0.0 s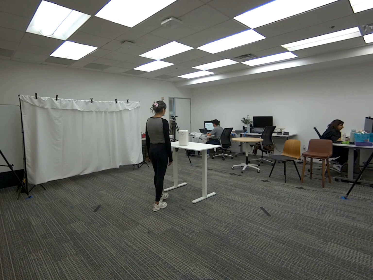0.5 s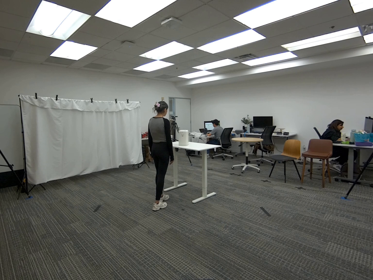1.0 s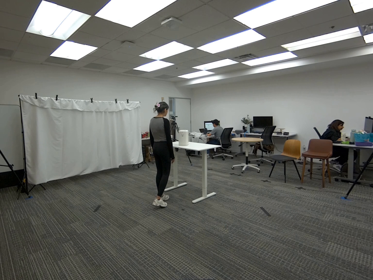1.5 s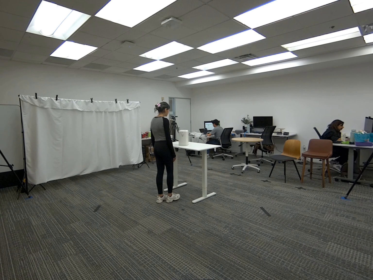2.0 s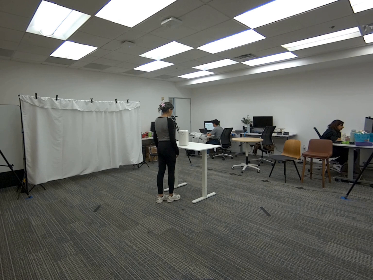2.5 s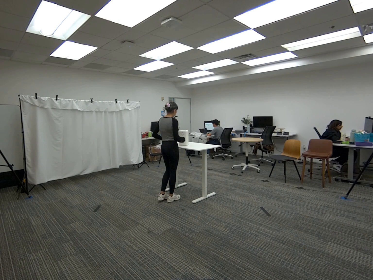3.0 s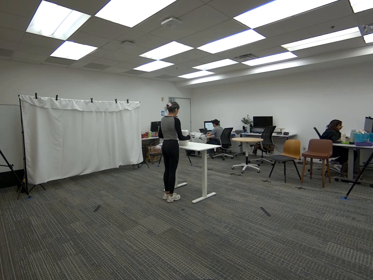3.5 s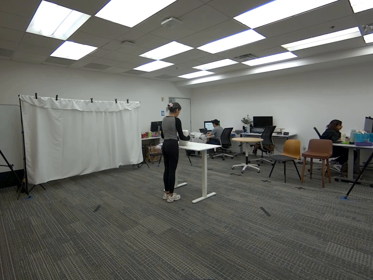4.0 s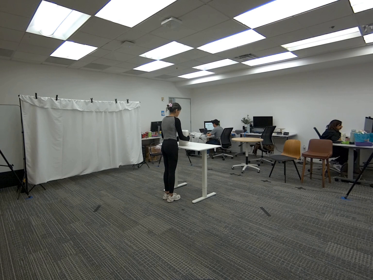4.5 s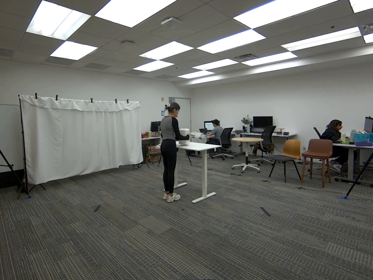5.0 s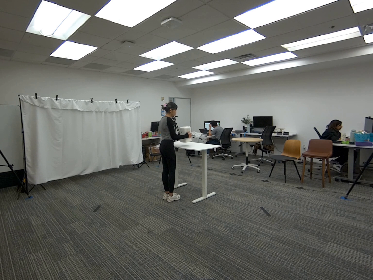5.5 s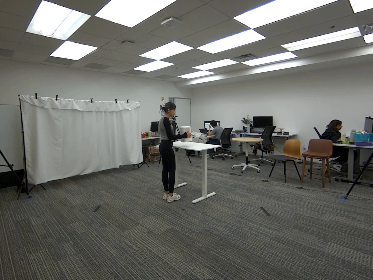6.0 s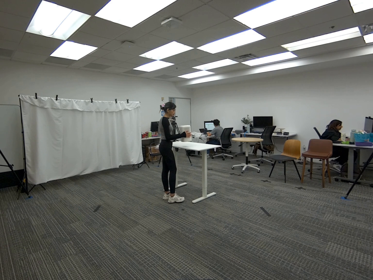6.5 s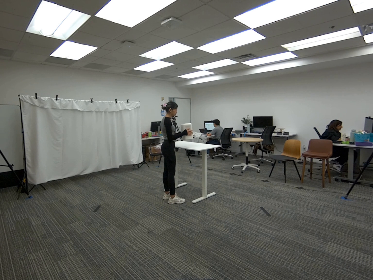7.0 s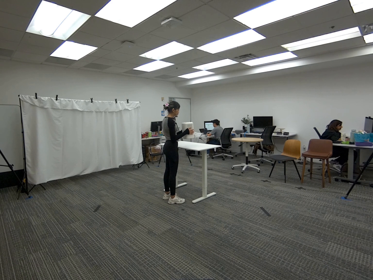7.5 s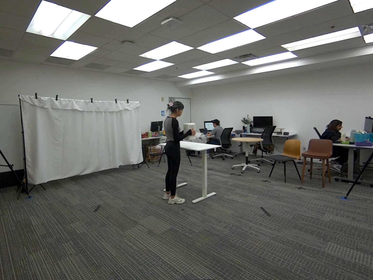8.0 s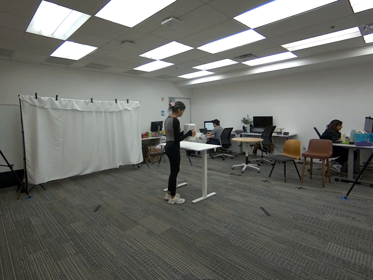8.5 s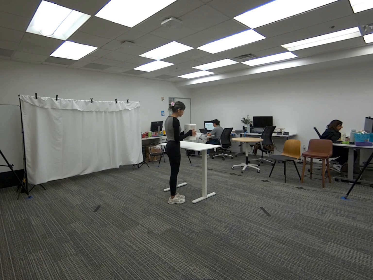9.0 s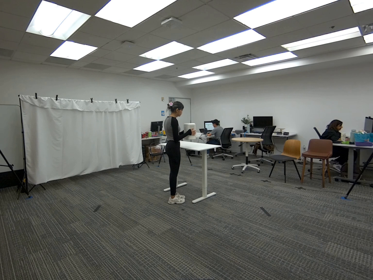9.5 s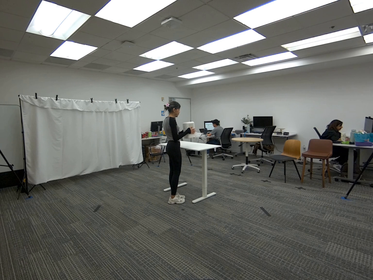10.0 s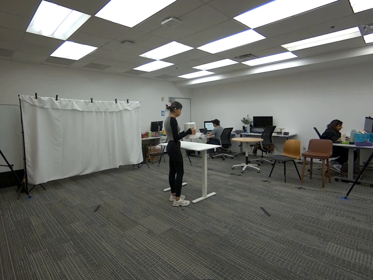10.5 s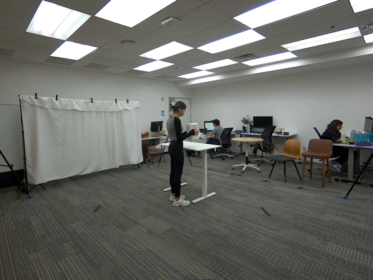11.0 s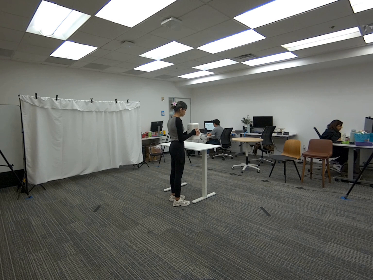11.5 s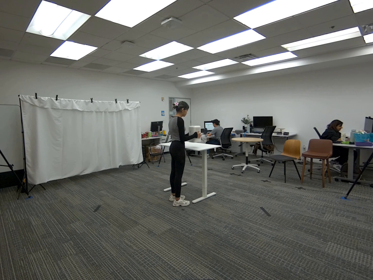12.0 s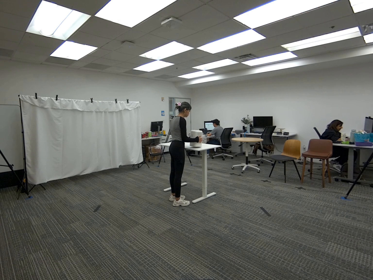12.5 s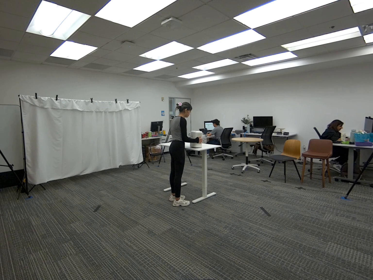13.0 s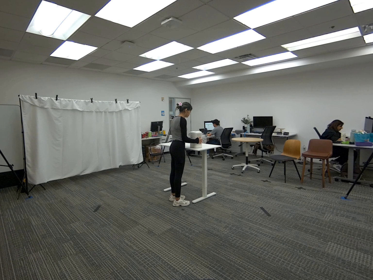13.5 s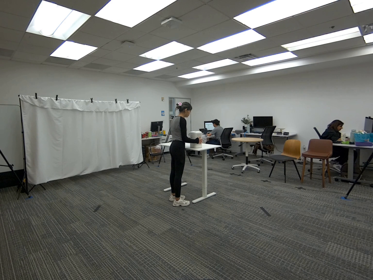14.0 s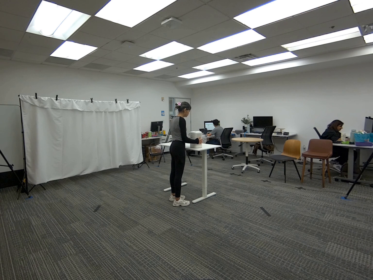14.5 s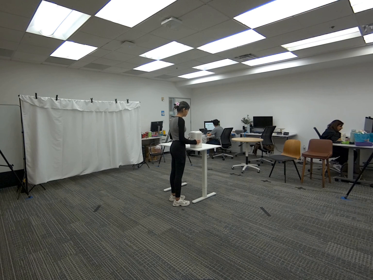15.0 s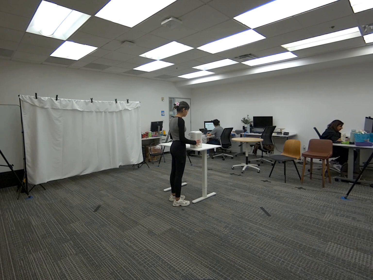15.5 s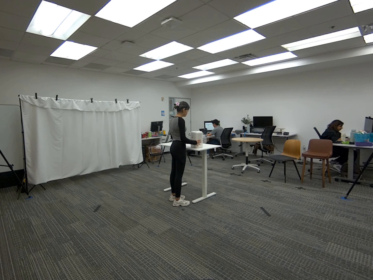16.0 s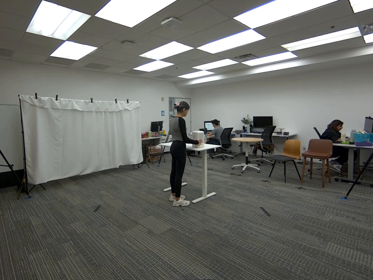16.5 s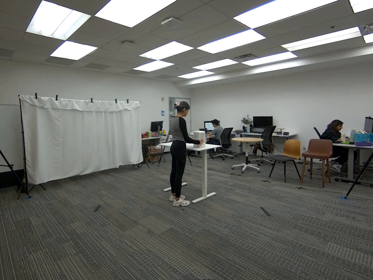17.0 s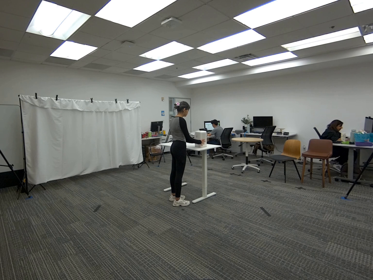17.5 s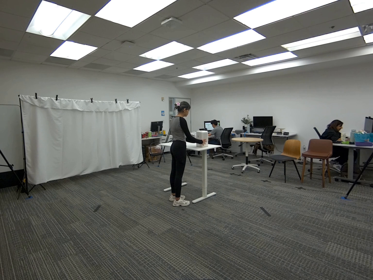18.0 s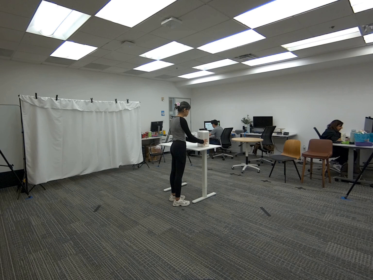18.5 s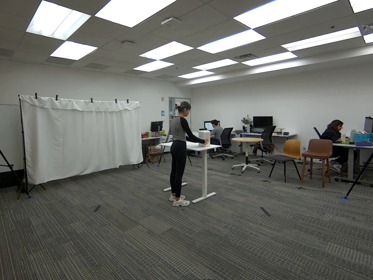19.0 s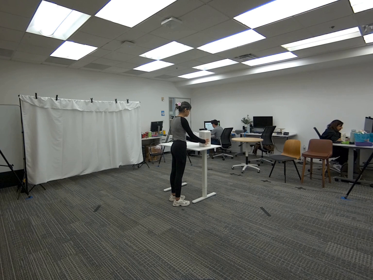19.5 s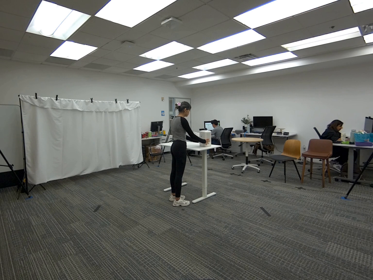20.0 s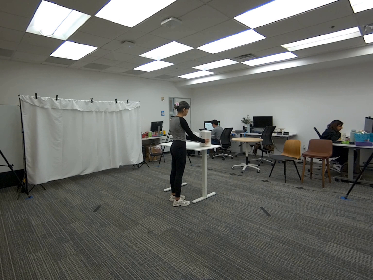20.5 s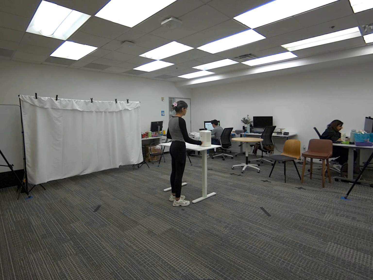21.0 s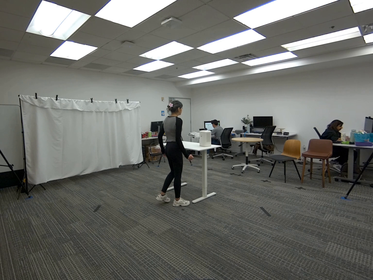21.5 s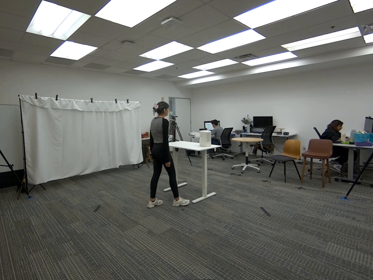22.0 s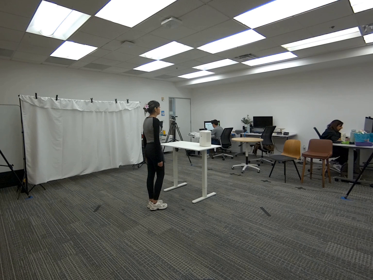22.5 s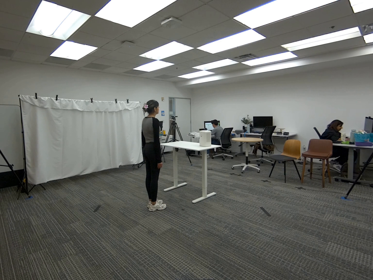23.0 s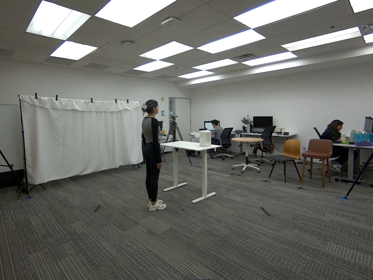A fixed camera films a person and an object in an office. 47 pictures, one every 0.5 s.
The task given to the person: Walk over to the Air Purifier on the white desk and pick up the air purifier and place on a different spot on the white desk and push the air purifier away from you. Step away when complete.
